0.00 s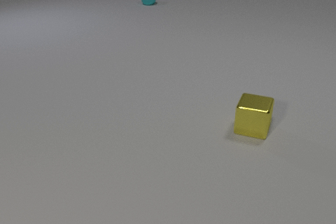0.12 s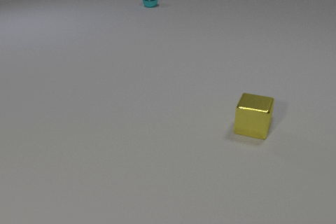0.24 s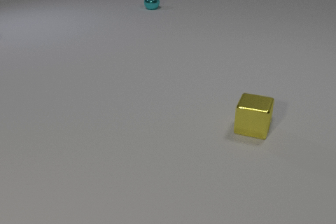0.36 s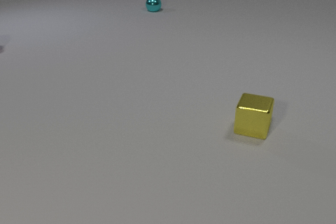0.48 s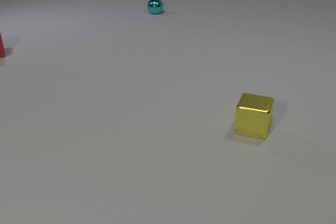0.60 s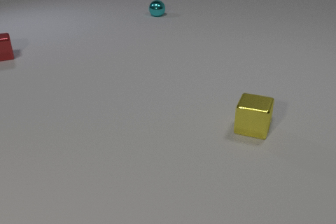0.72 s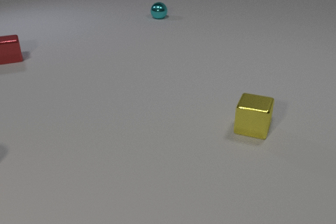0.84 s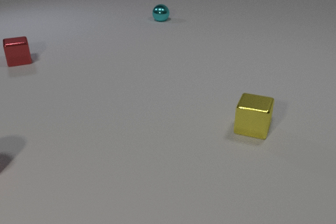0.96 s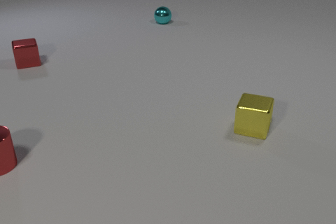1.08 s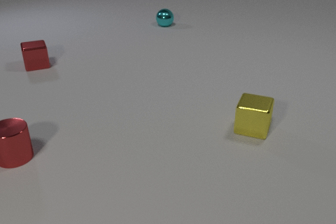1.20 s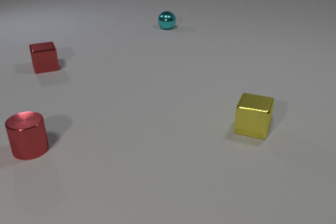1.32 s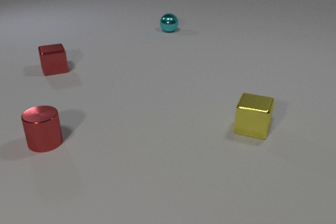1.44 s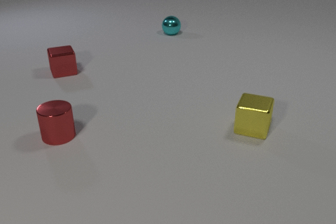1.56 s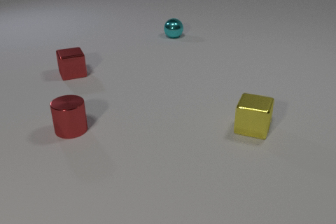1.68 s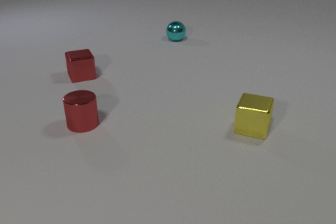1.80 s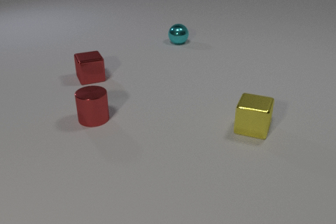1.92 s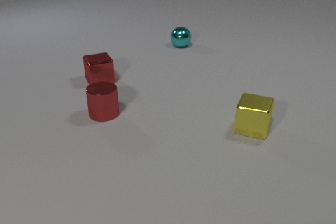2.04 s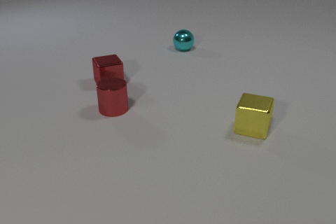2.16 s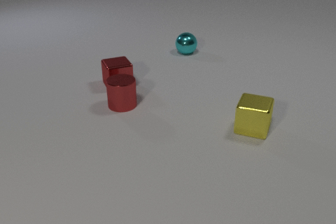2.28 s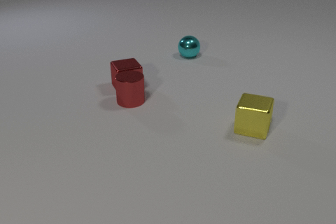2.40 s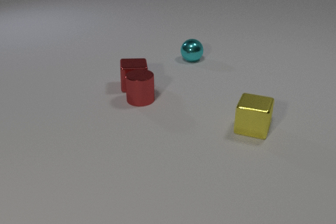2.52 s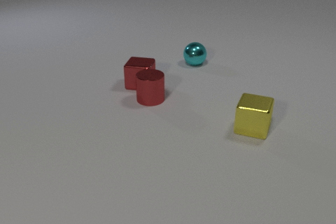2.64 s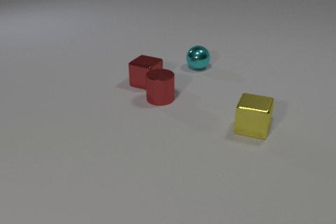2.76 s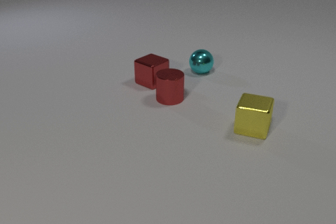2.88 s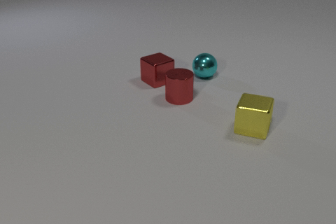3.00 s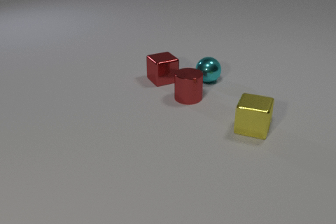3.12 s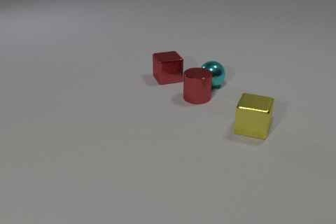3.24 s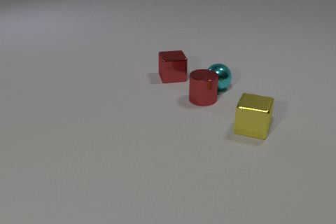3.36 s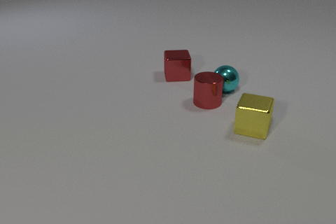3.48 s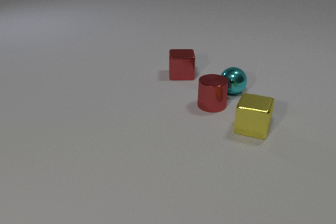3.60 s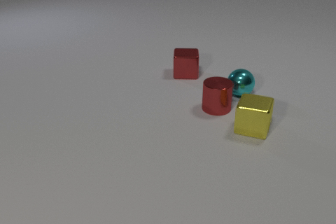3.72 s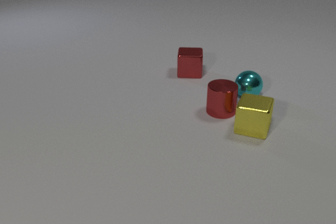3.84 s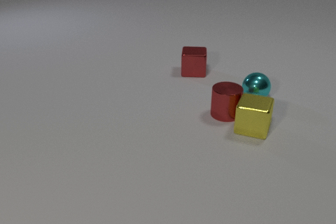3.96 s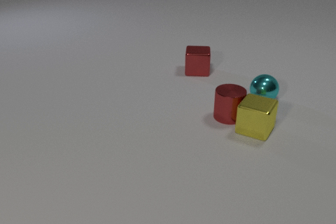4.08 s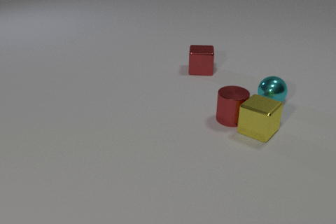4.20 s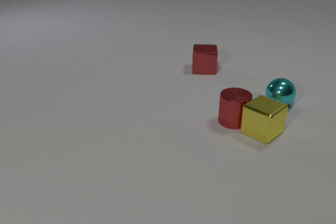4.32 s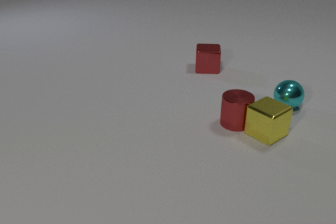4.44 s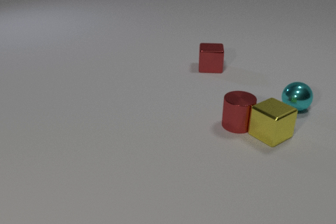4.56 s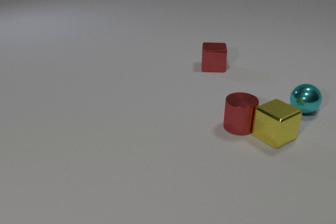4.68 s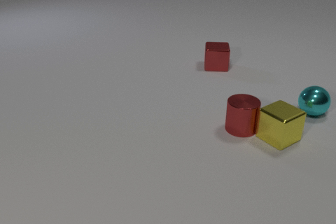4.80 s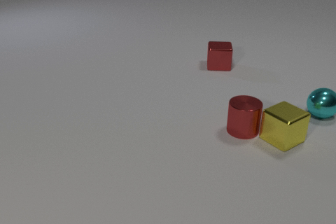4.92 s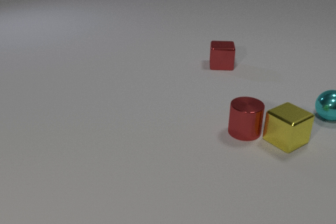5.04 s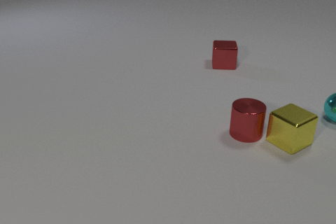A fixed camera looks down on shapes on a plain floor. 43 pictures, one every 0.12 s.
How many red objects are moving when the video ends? 2.
What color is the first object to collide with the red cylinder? red.
What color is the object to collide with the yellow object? red.
0.00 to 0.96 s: The red metal cylinder comes in at the left edge, slides to the right. The red metal cube comes in at the left edge, slides toward the camera and to the right. The cyan metal sphere rolls toward the camera.
0.96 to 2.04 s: The red metal cylinder slides to the right and away from the camera. The red metal cube slides to the right and toward the camera. The cyan metal sphere rolls toward the camera.
2.04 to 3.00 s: The red metal cylinder slides to the right. The red metal cube slides to the right, spins clockwise seen from above by about 90 degrees, its near face sliding to the left. The cyan metal sphere rolls toward the camera. The red metal cylinder and the red metal cube collide.
3.00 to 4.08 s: The red metal cylinder slides to the right and toward the camera. The red metal cube slides to the right and away from the camera, spins clockwise seen from above by about 30 degrees, its near face sliding to the left. The cyan metal sphere rolls to the right and toward the camera. The red metal cylinder and the cyan metal sphere collide. The red metal cylinder and the yellow metal cube collide.
4.08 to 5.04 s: The red metal cylinder slides toward the camera and to the right. The red metal cube slides to the right and away from the camera. The cyan metal sphere rolls to the right. The yellow metal cube slides to the right.
